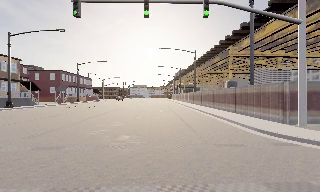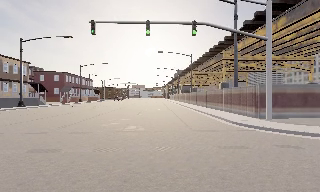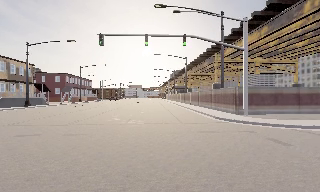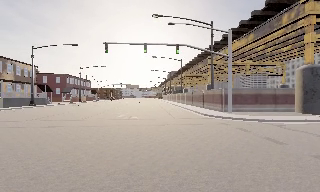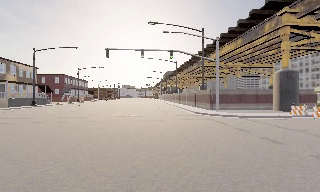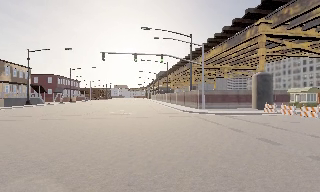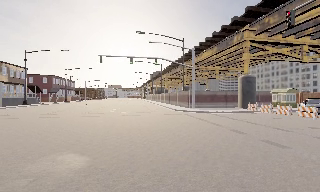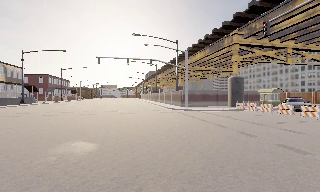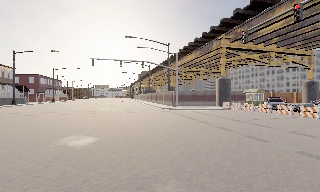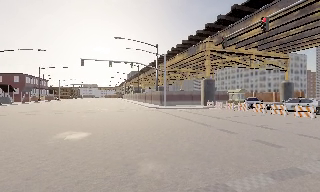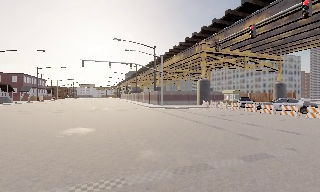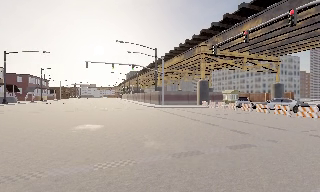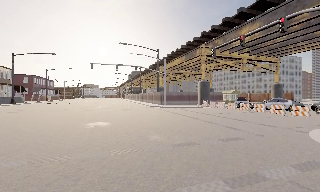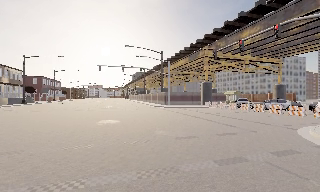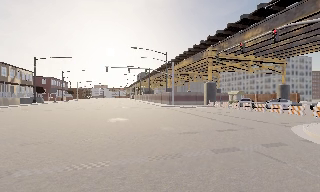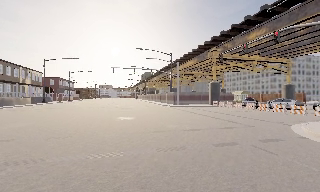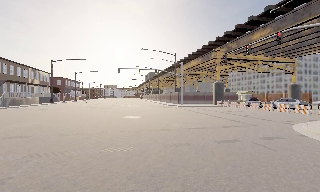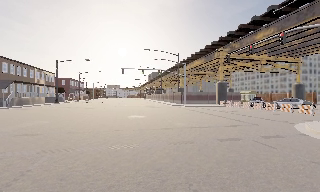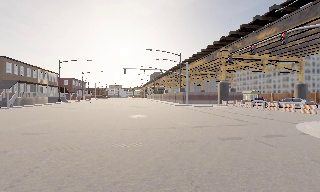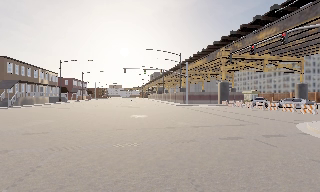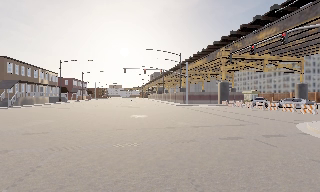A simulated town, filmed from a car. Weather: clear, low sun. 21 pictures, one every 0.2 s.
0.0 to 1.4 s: The scene slides to the left, as the camera pans about 10 degrees to its right. It travels backward, about 13 m, so what stands in front gets smaller. It loses speed.
1.4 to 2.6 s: The camera travels backward, about 6 m, so what stands in front gets smaller.
2.6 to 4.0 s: The camera travels backward, about 2.5 m, so what stands in front gets smaller. It loses speed.
The film runs backward here.
